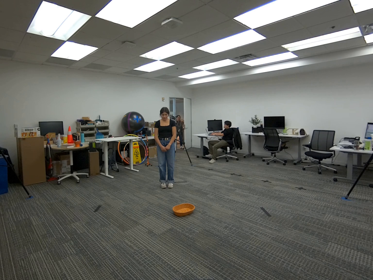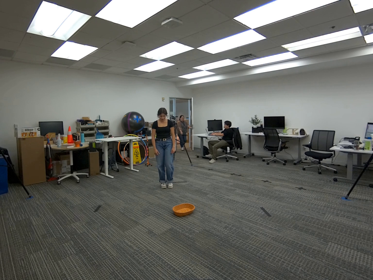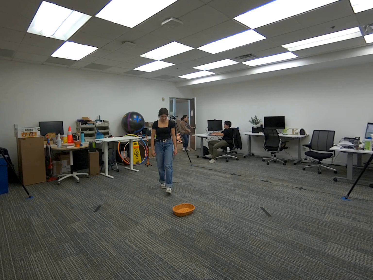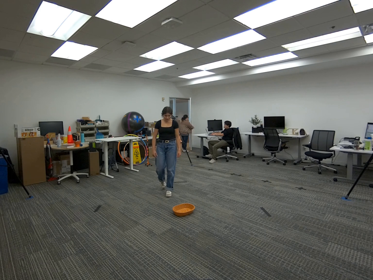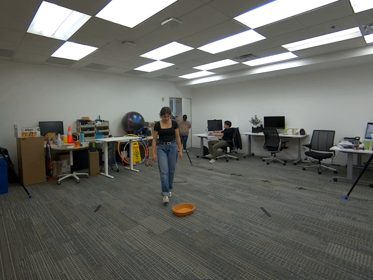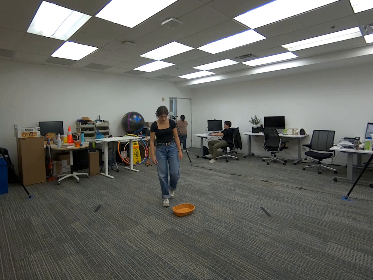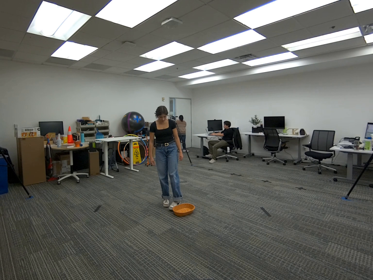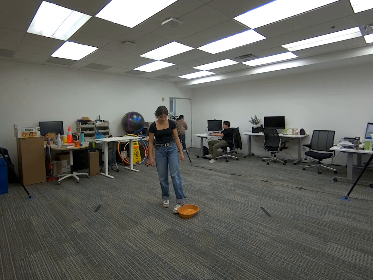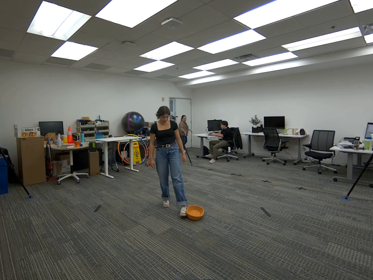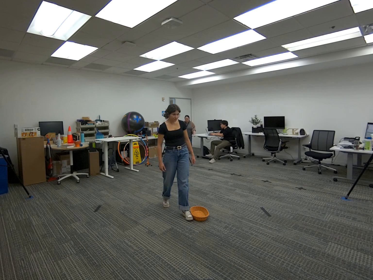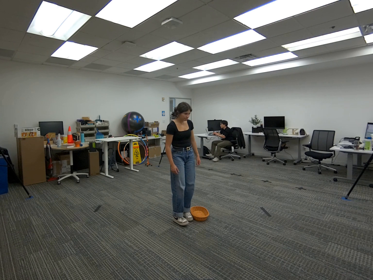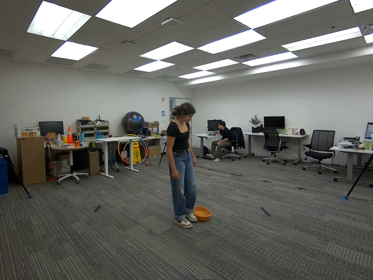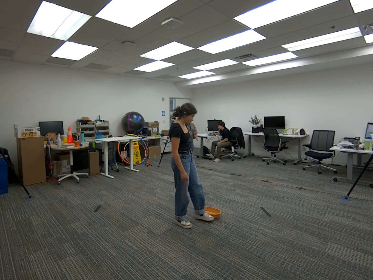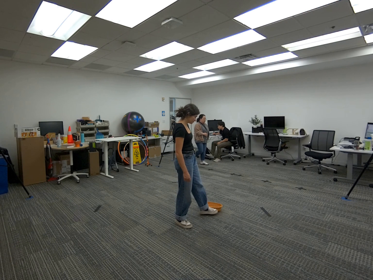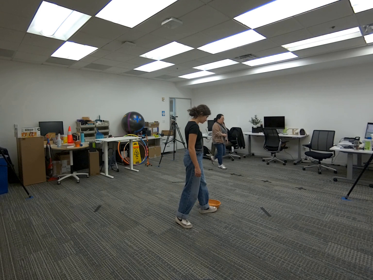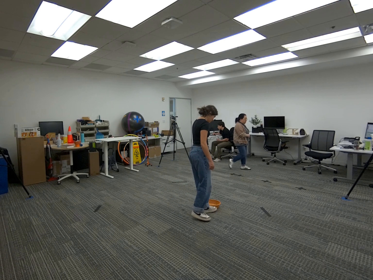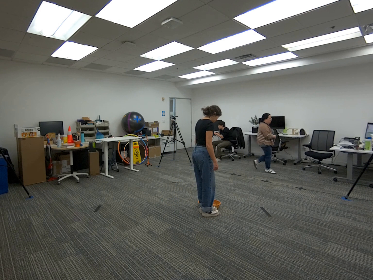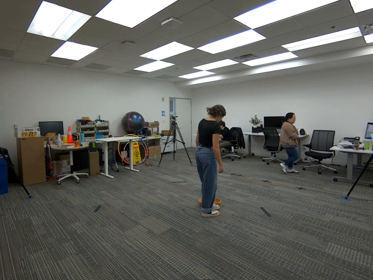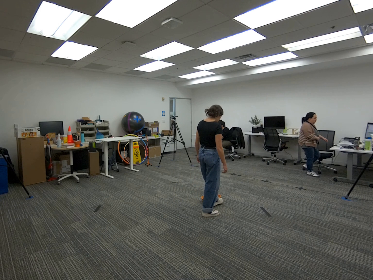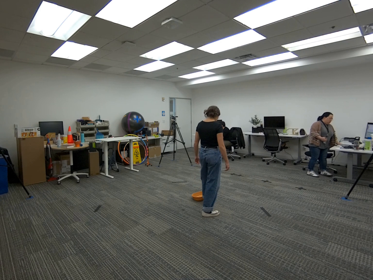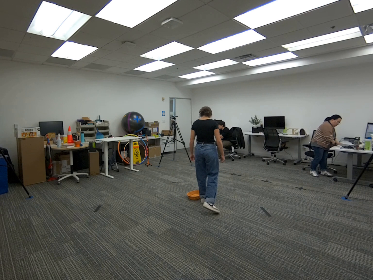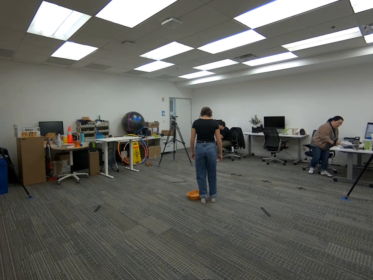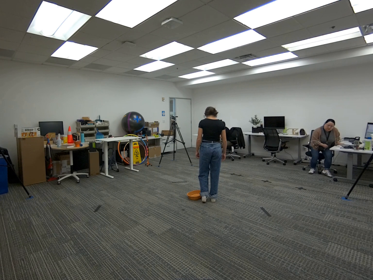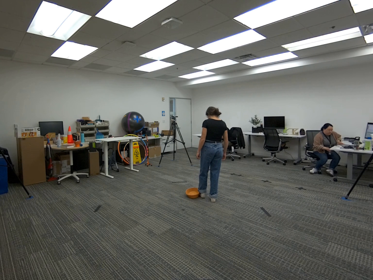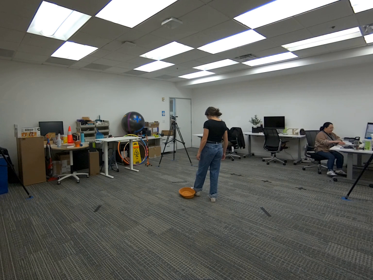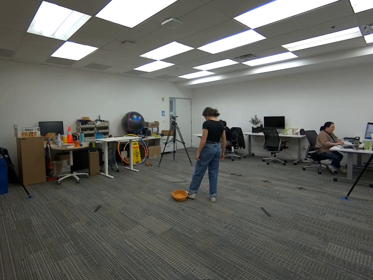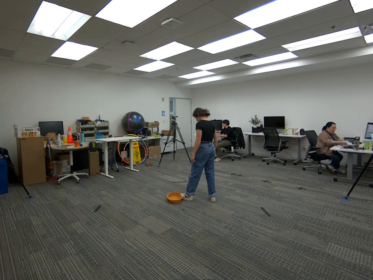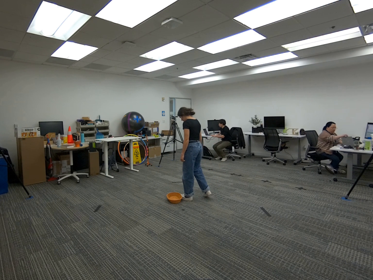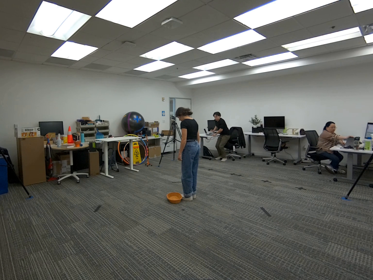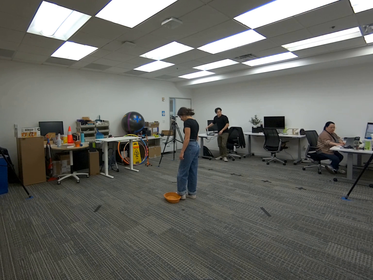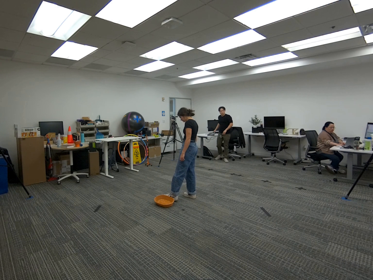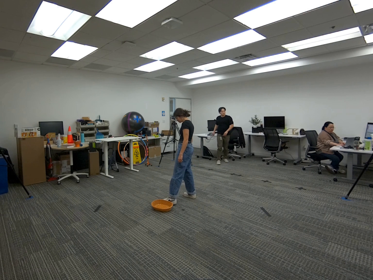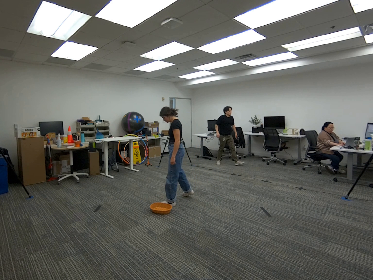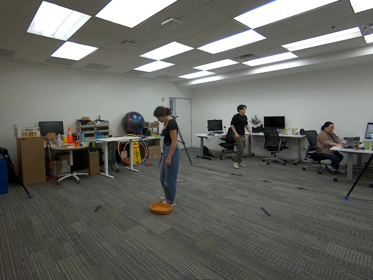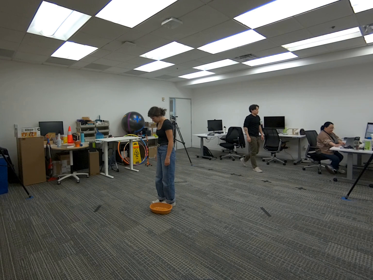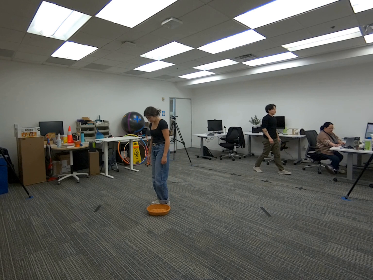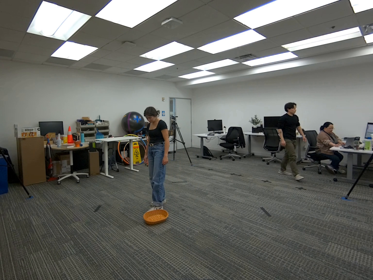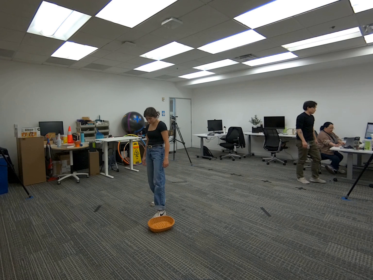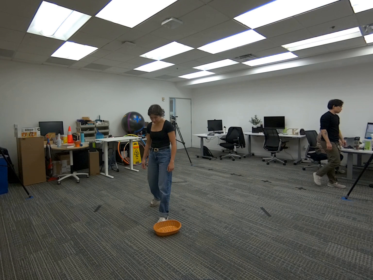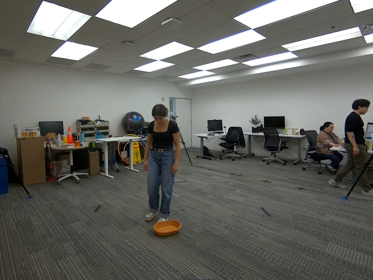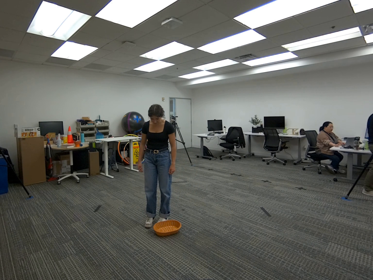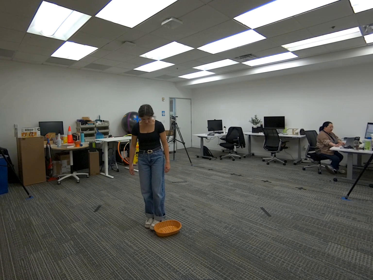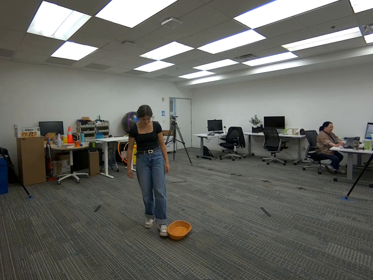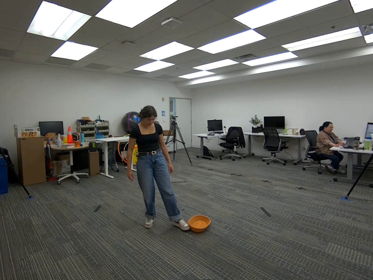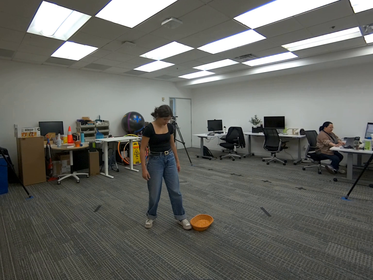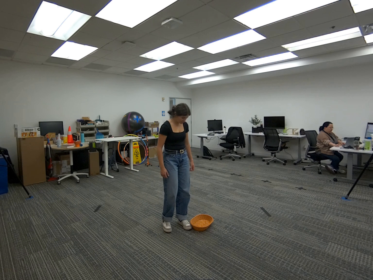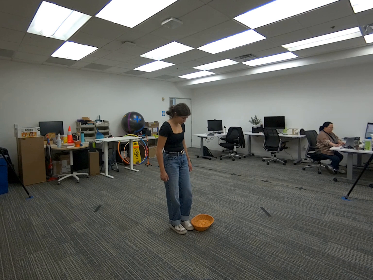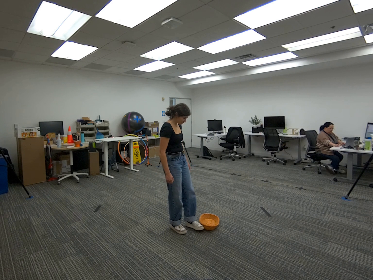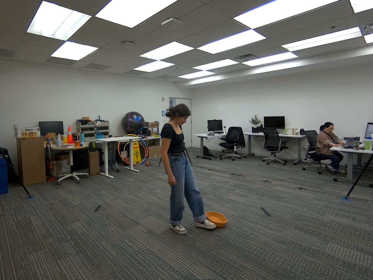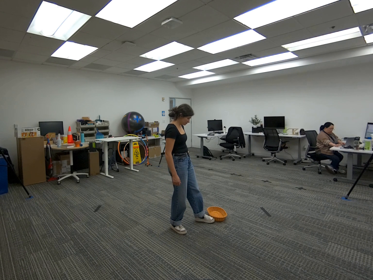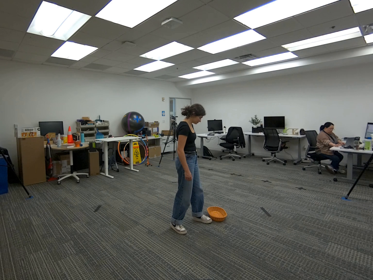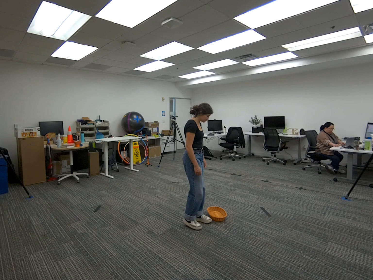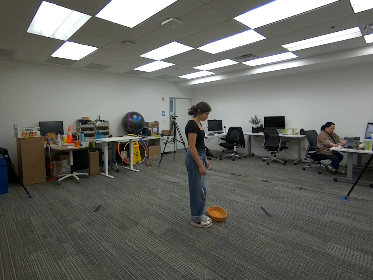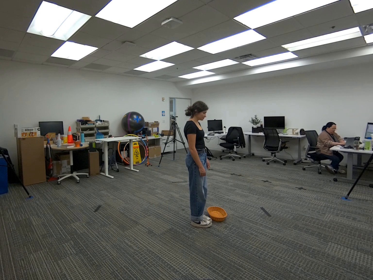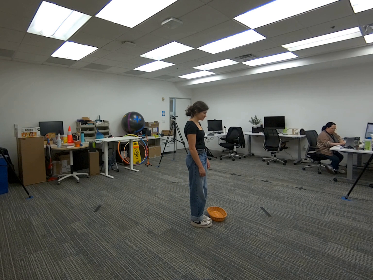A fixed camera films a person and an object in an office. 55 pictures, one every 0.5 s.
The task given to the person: Walk to the woven basket from the ground and use your left foot and push it to the side.
